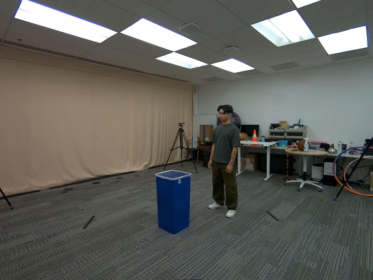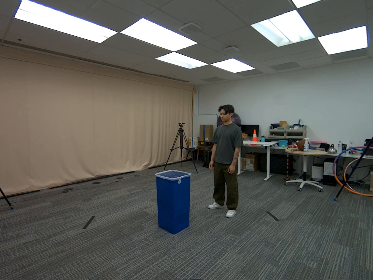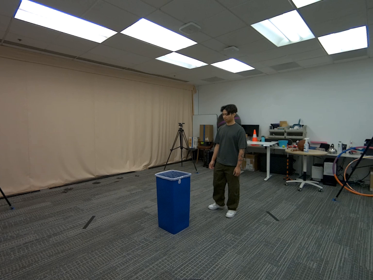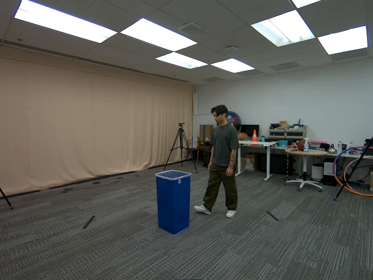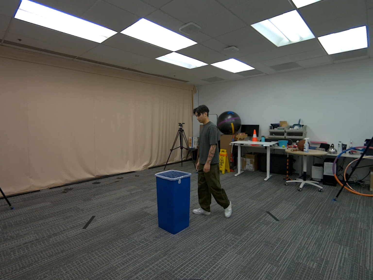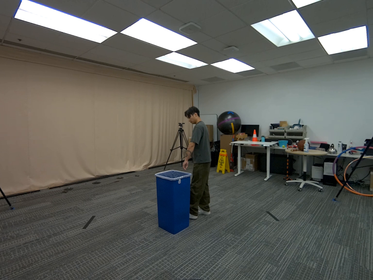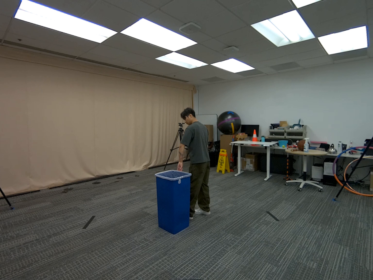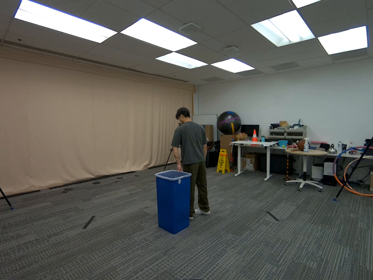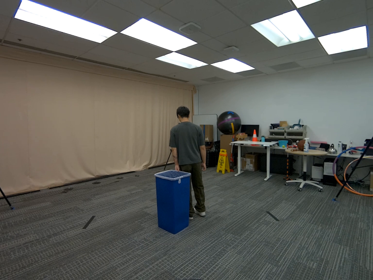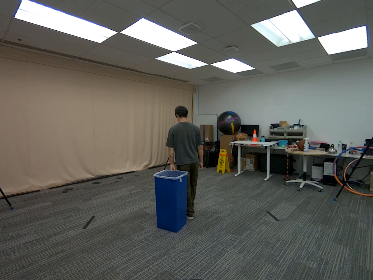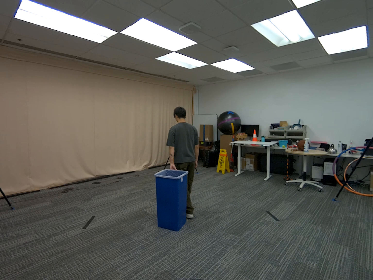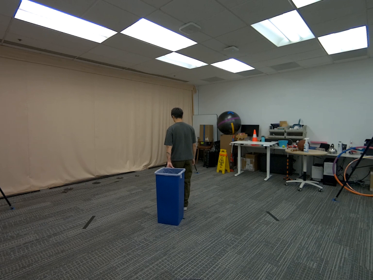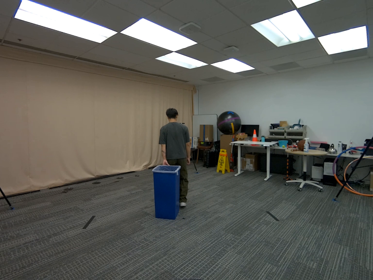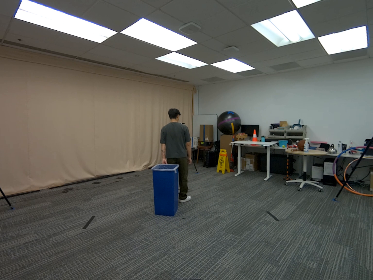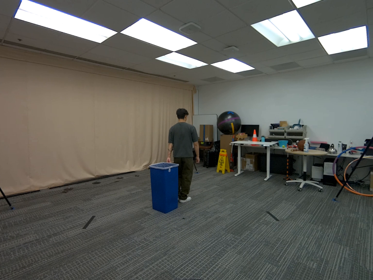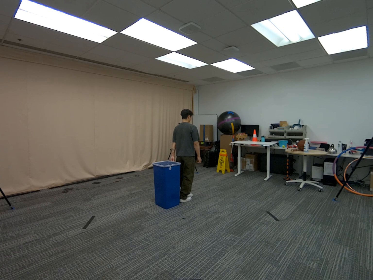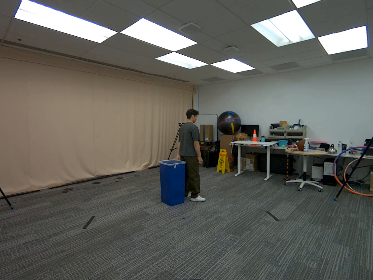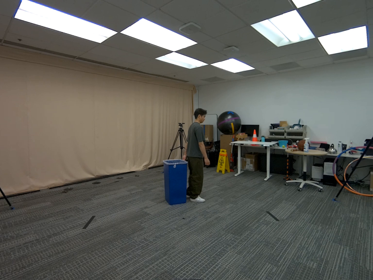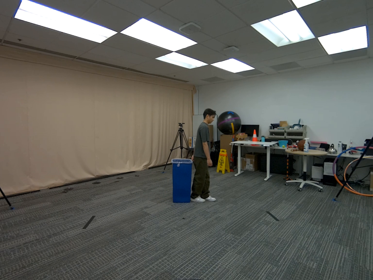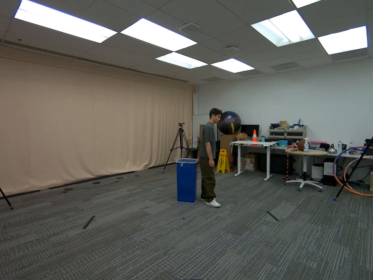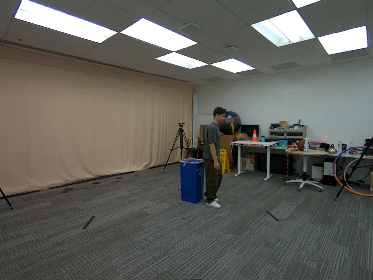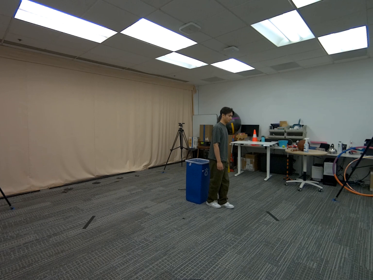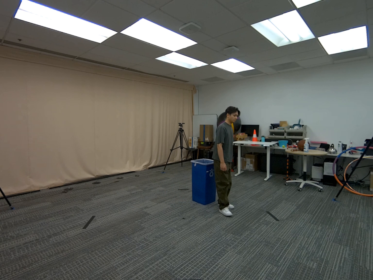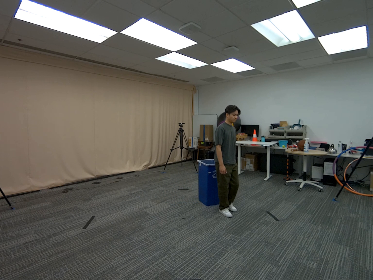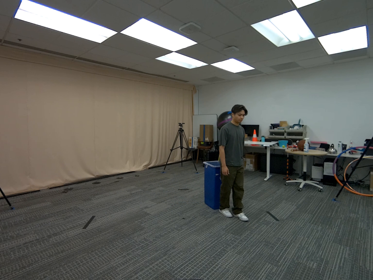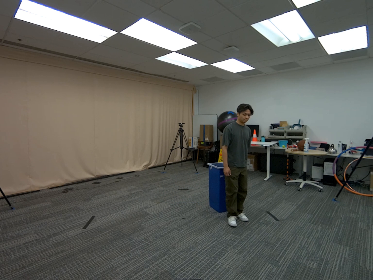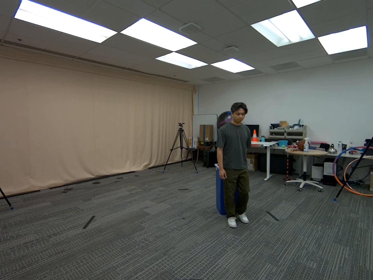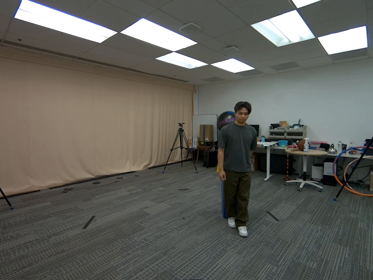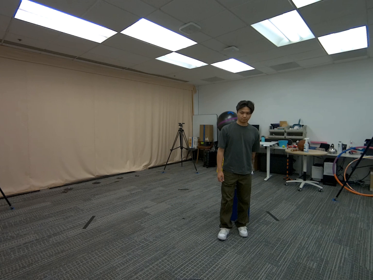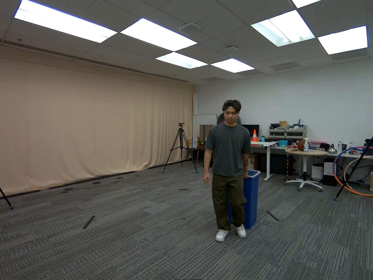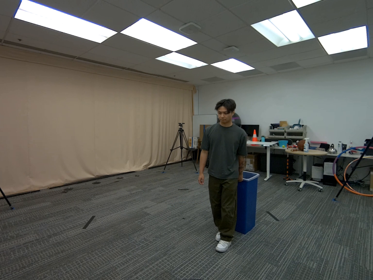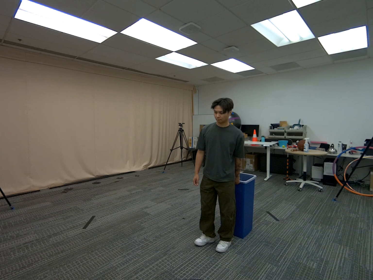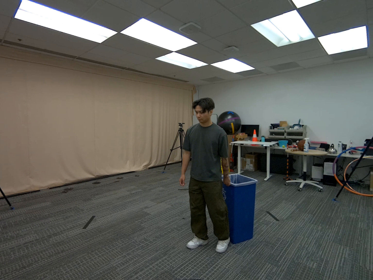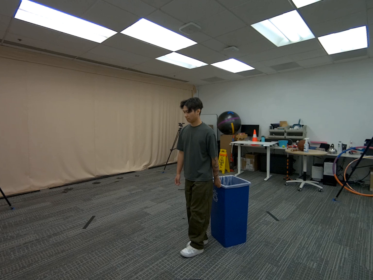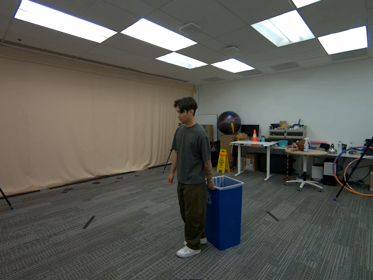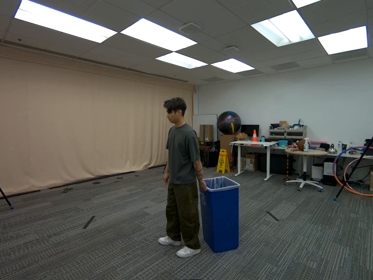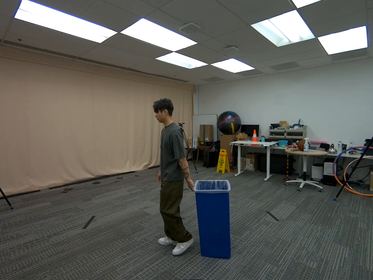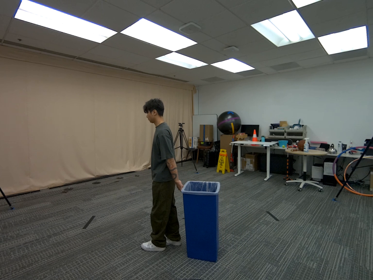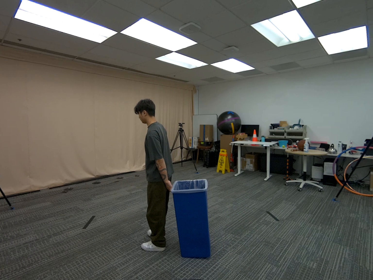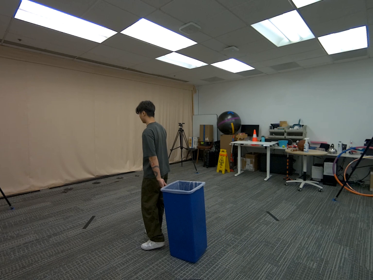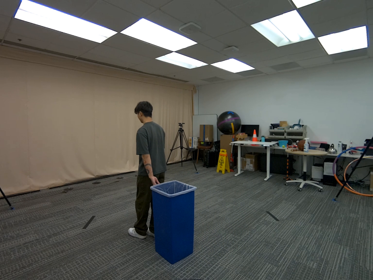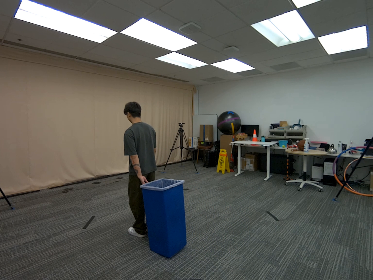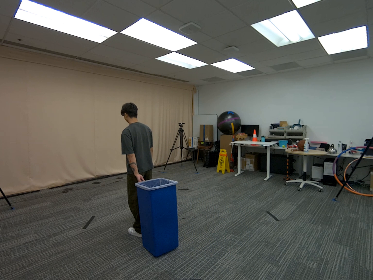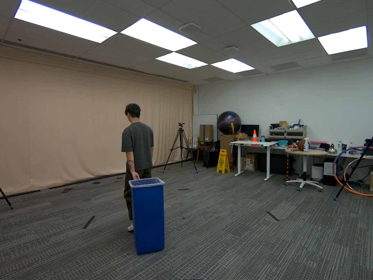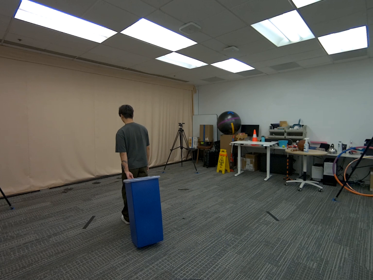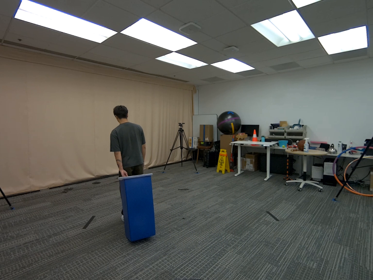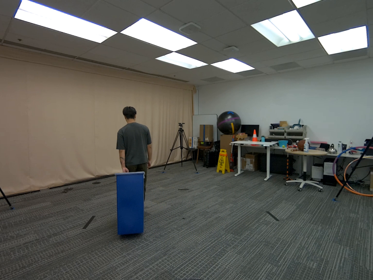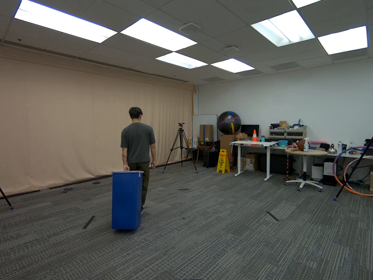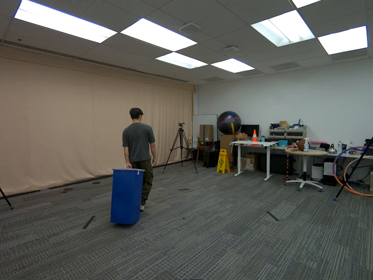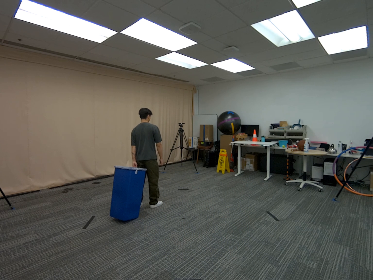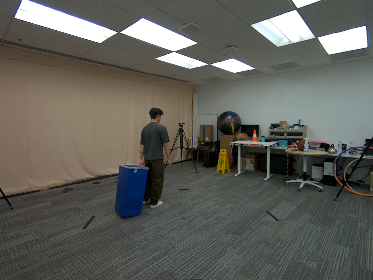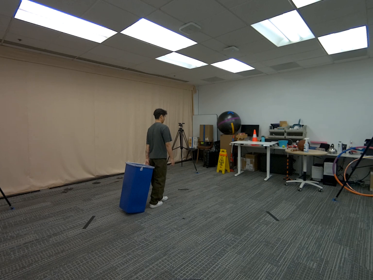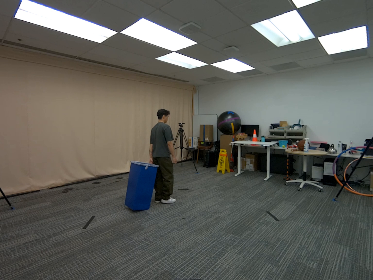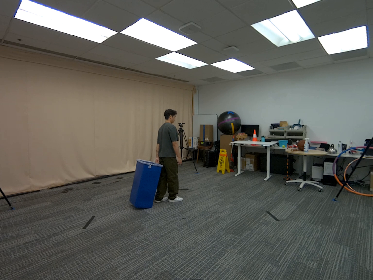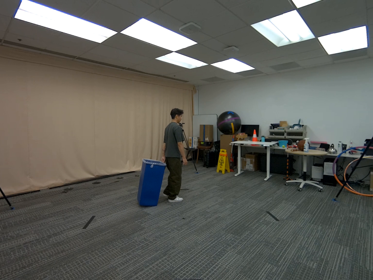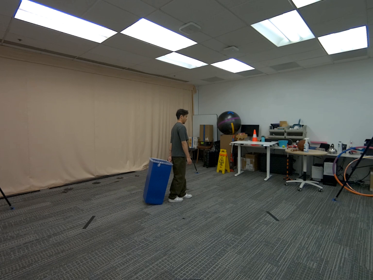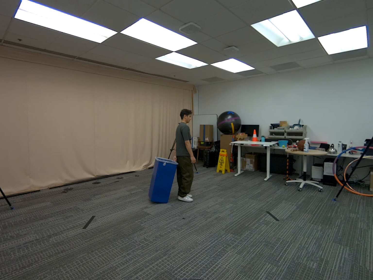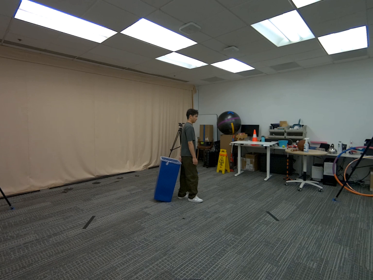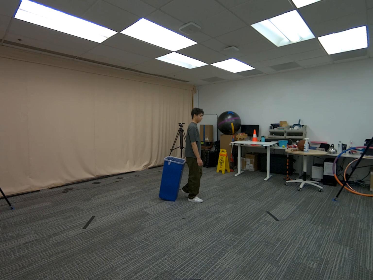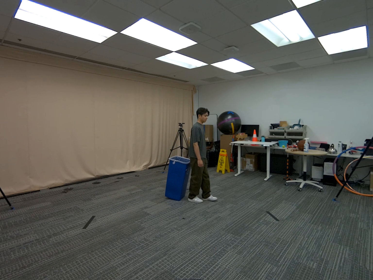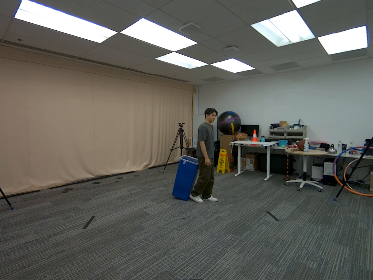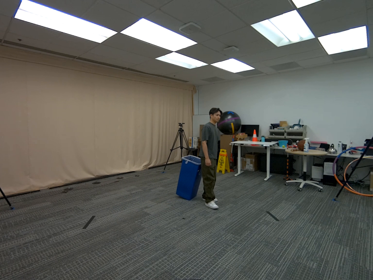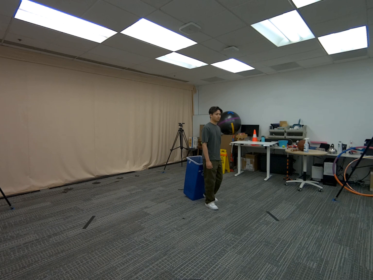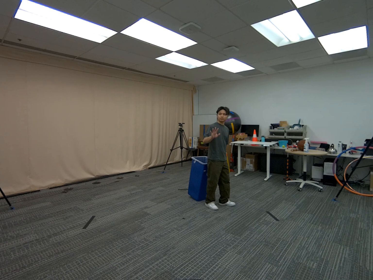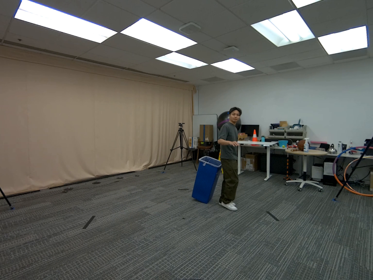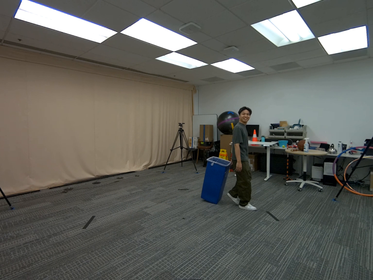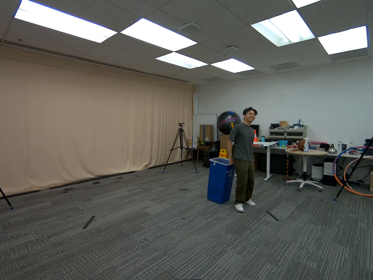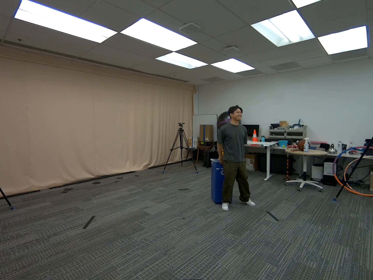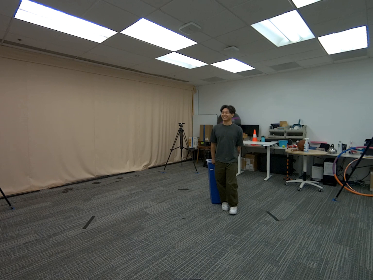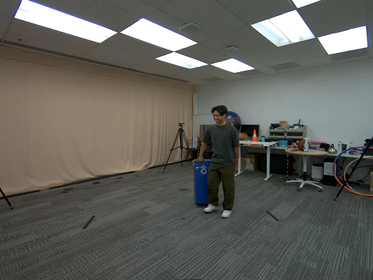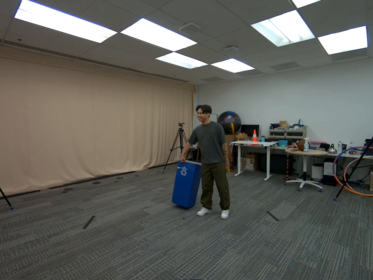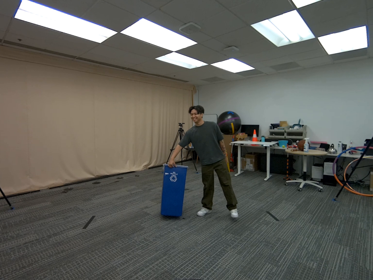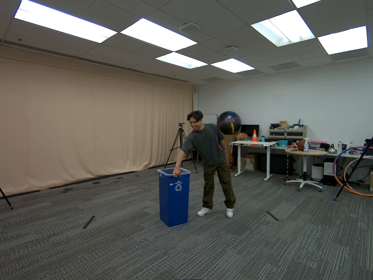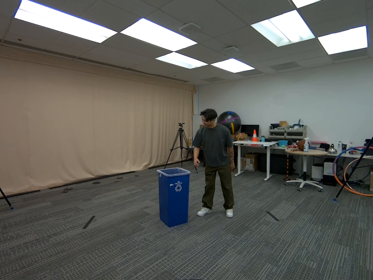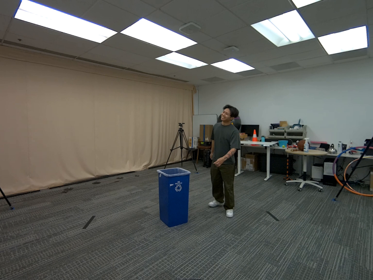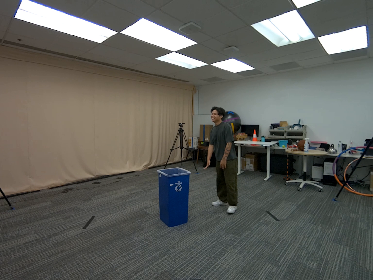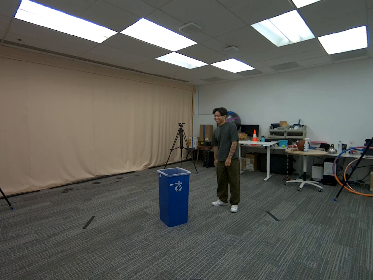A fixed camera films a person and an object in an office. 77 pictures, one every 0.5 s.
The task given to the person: Walk to the blue trash can, grasp it, and drag it continuously within the designated boundary without pausing.
